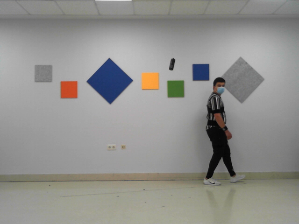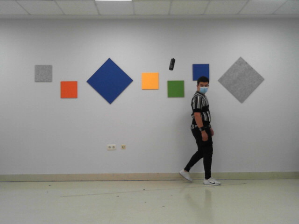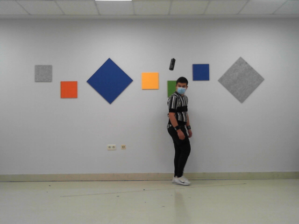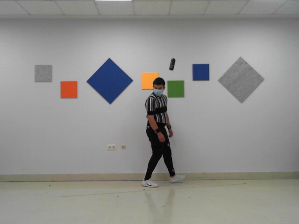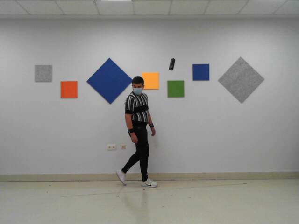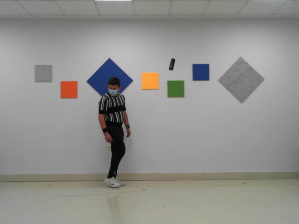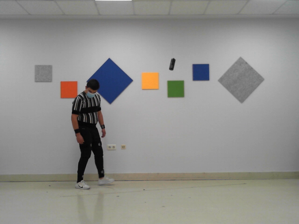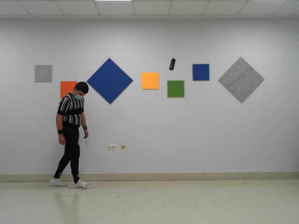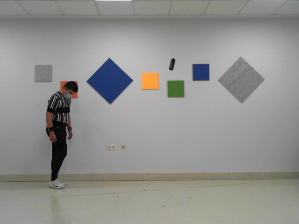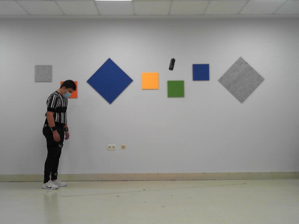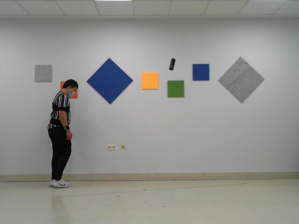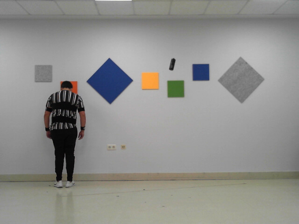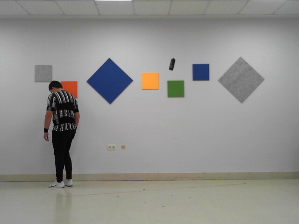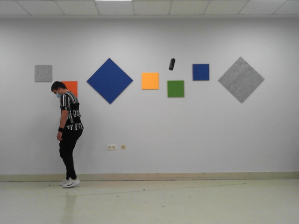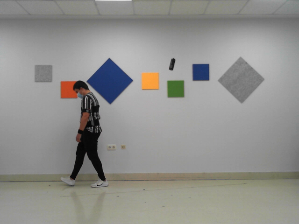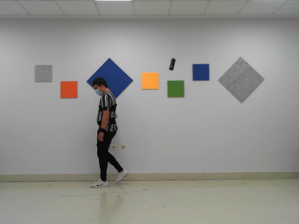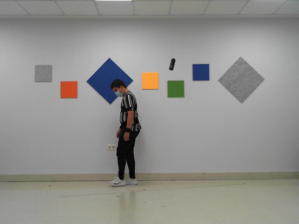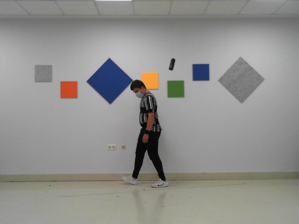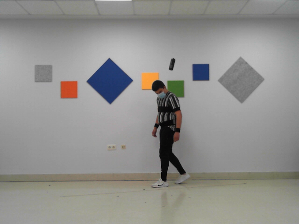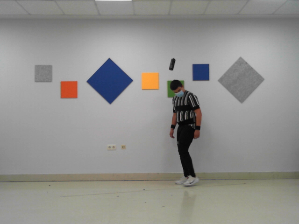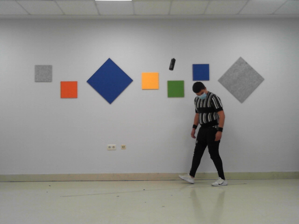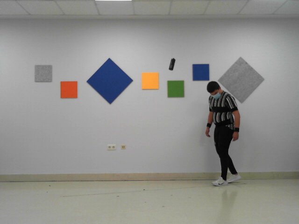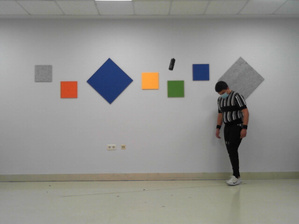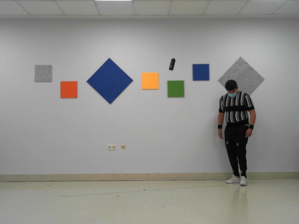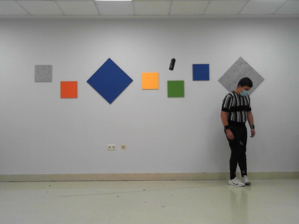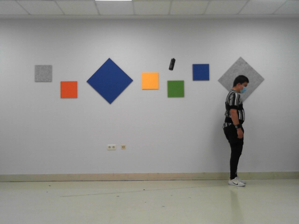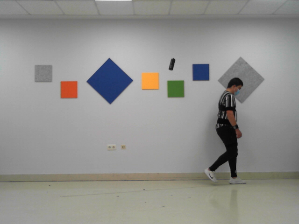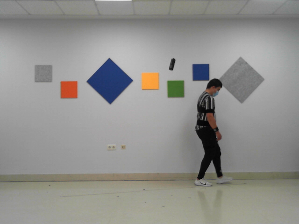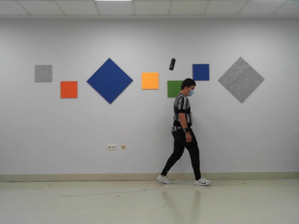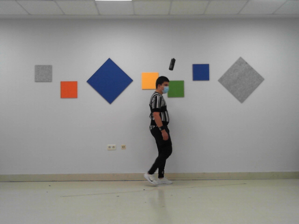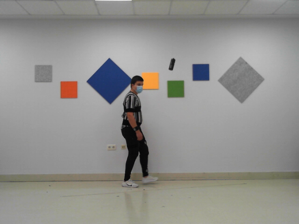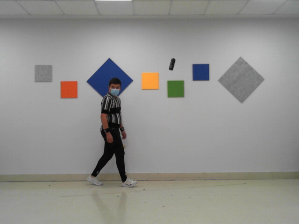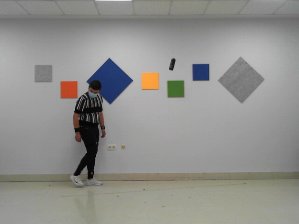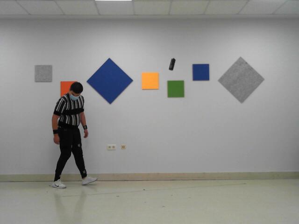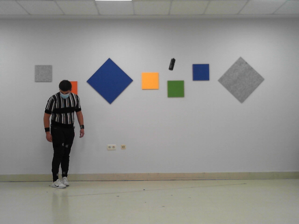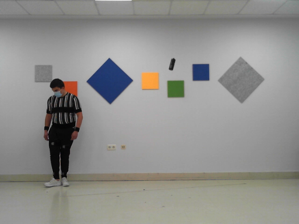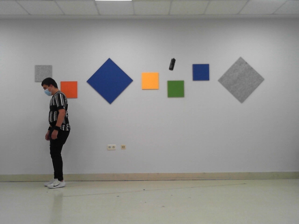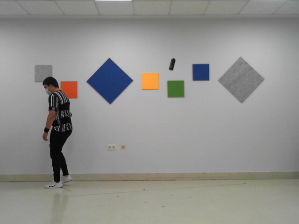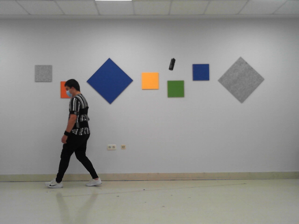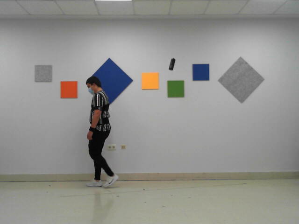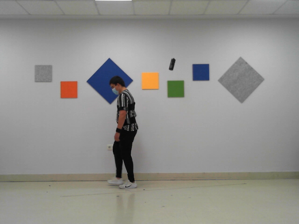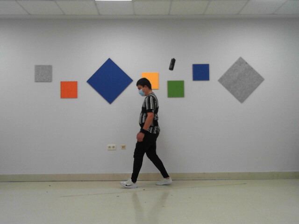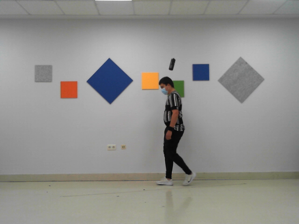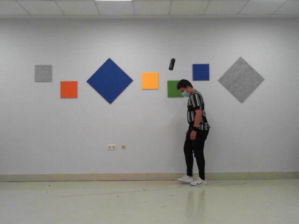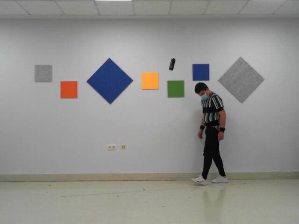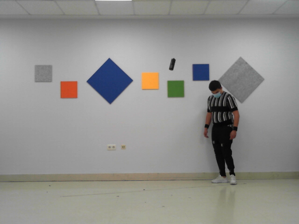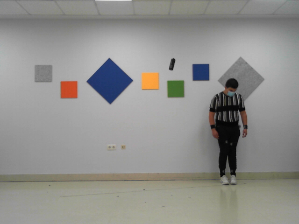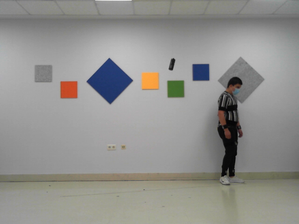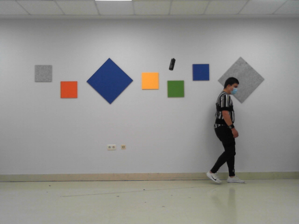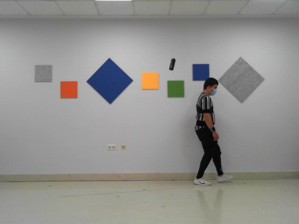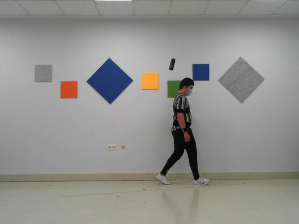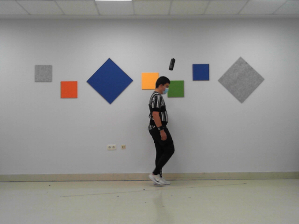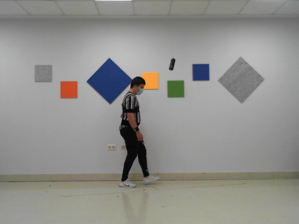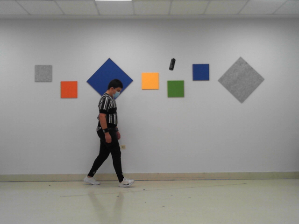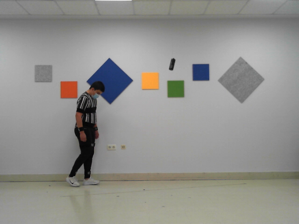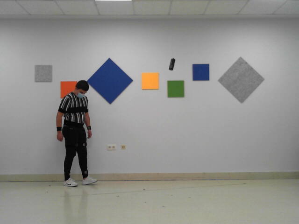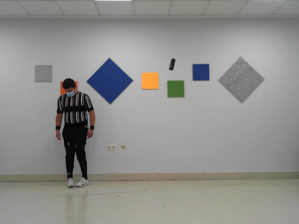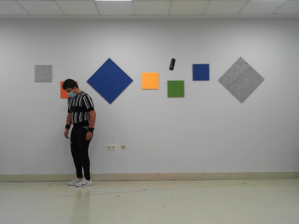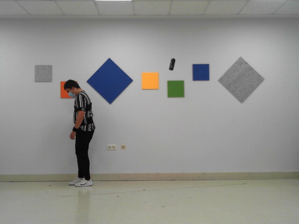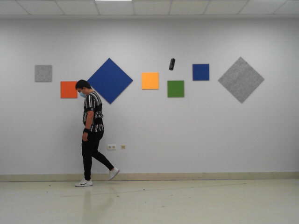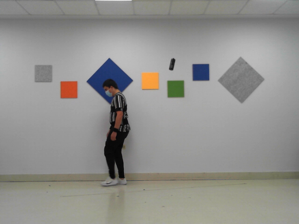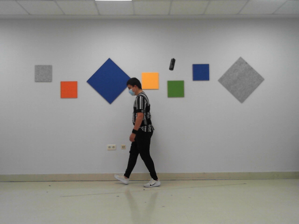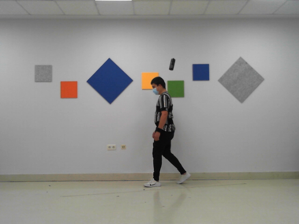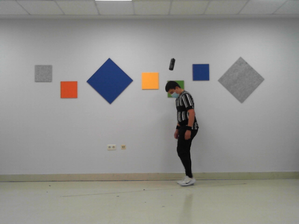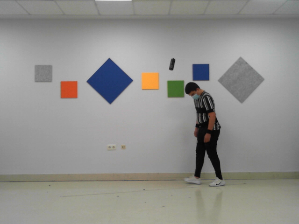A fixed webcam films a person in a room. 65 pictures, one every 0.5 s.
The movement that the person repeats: Walk backward.
